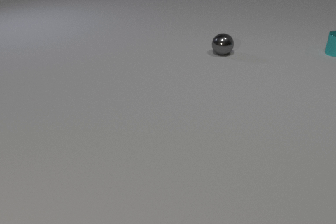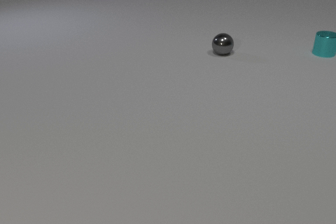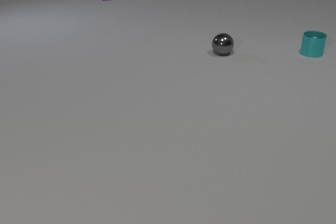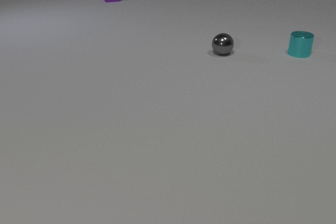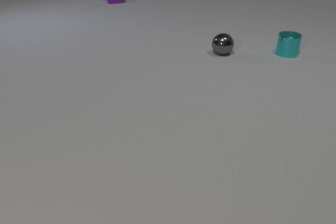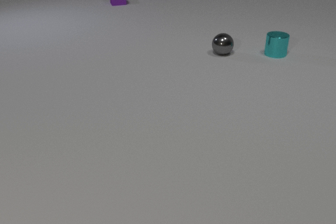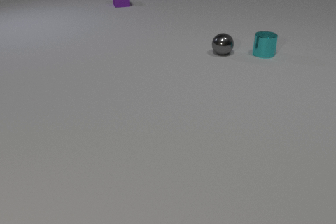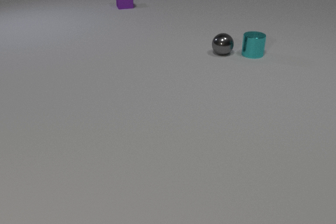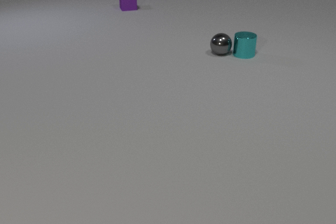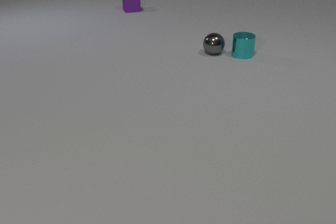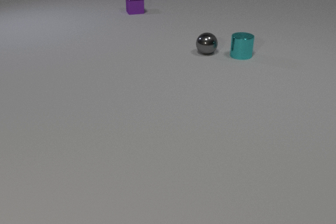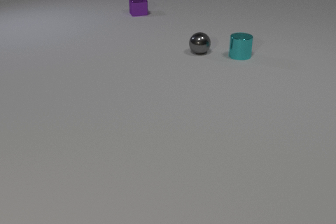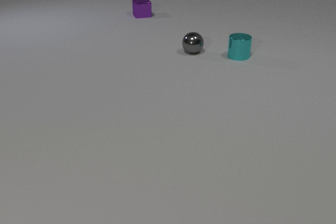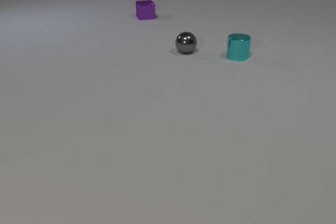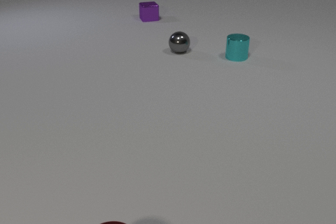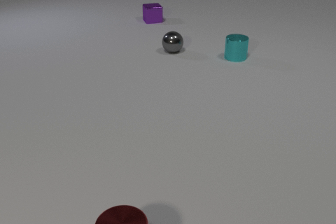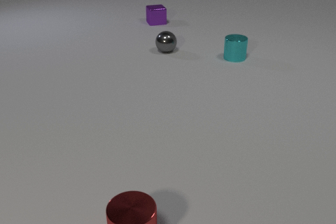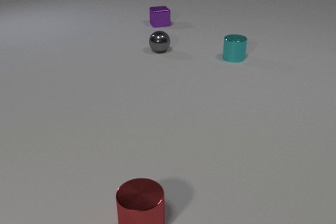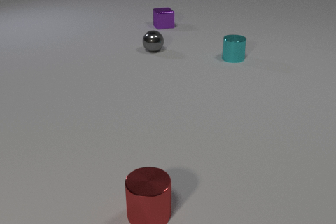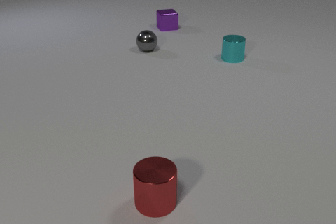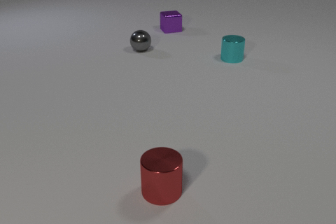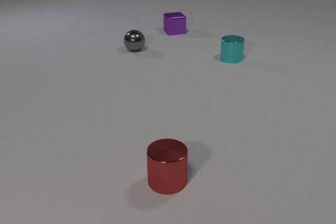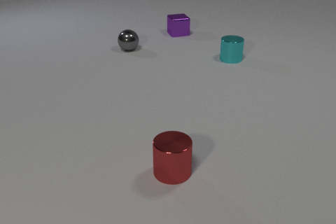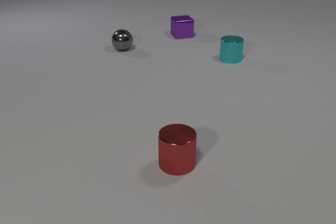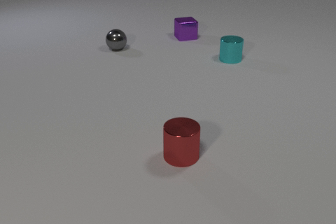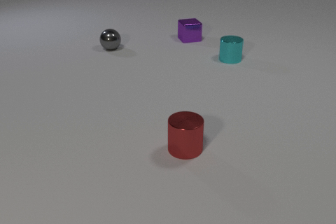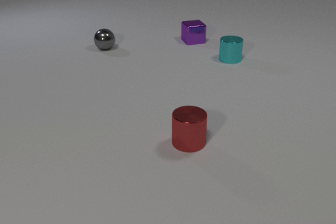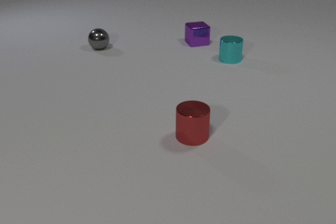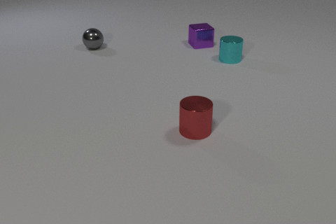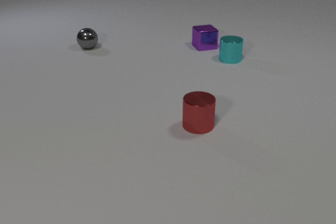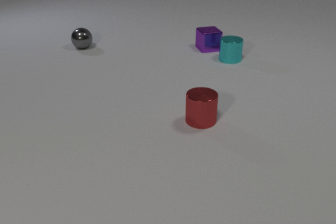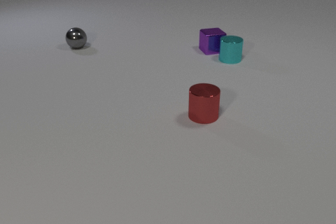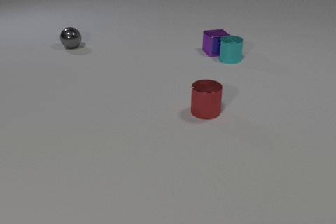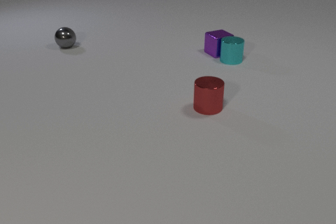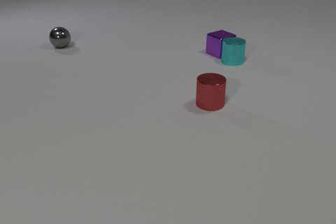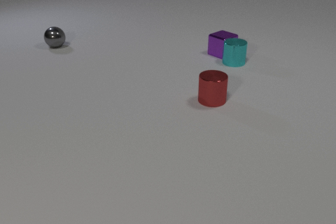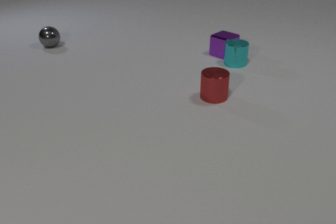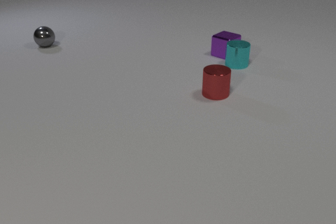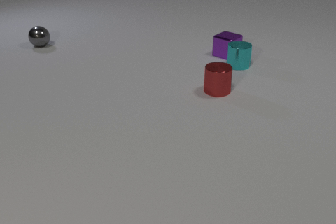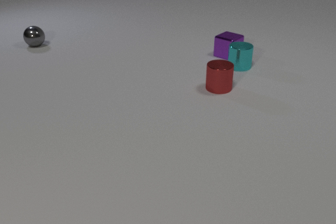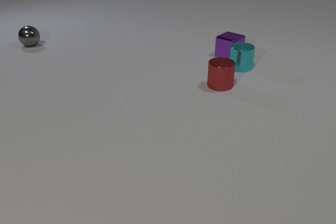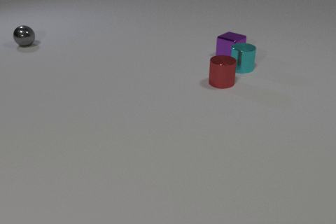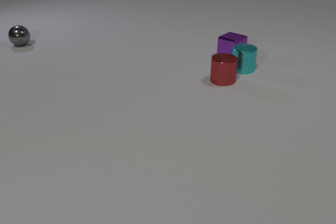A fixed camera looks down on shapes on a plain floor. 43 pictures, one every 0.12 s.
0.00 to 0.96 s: The cyan metal cylinder slides to the left. The purple metal cube comes in at the top edge, slides toward the camera and to the right. The cyan metal cylinder and the gray metal sphere collide.
0.96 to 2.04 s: The cyan metal cylinder slides toward the camera and to the left. The gray metal sphere rolls to the left. The purple metal cube slides toward the camera and to the right. The red metal cylinder comes in at the bottom edge, slides away from the camera and to the right.
2.04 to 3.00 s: The gray metal sphere rolls to the left. The purple metal cube slides toward the camera and to the right. The red metal cylinder slides away from the camera.
3.00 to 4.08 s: The cyan metal cylinder slides toward the camera. The gray metal sphere rolls to the left. The purple metal cube slides toward the camera and to the right. The red metal cylinder slides away from the camera. The cyan metal cylinder and the purple metal cube collide.
4.08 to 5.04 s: The cyan metal cylinder slides toward the camera and to the right. The gray metal sphere rolls to the left and away from the camera. The purple metal cube slides to the right and toward the camera. The red metal cylinder slides away from the camera.
What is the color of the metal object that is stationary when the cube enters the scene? gray.
What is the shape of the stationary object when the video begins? sphere.
Are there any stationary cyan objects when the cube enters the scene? no.
